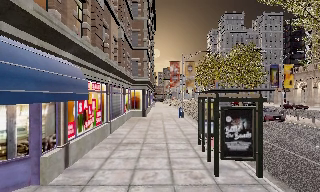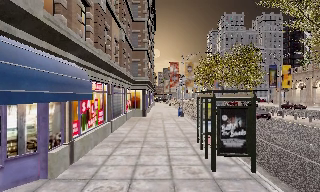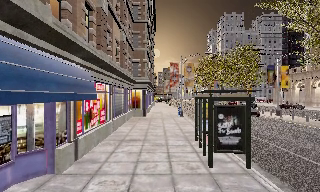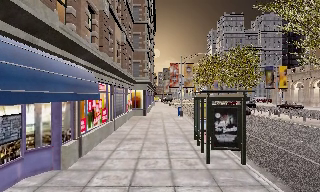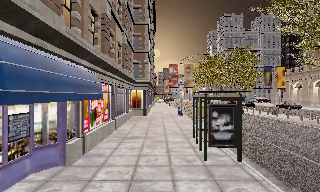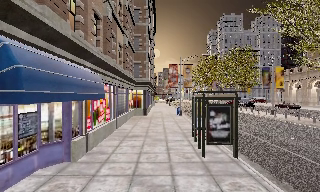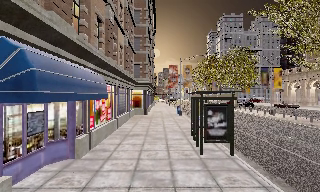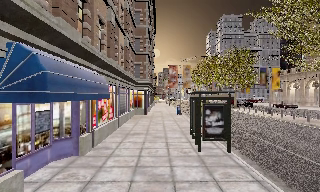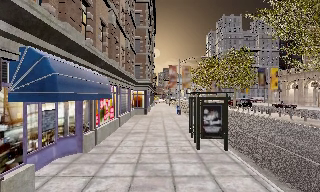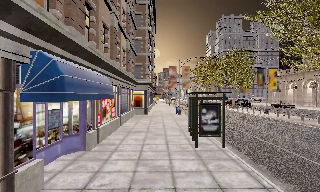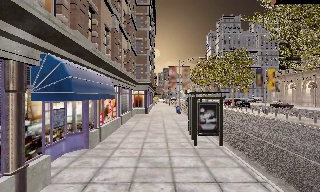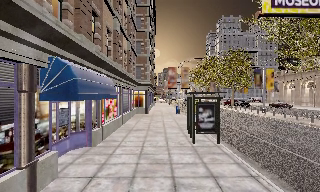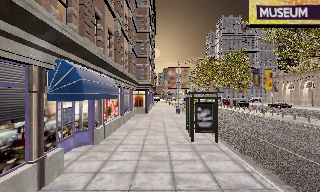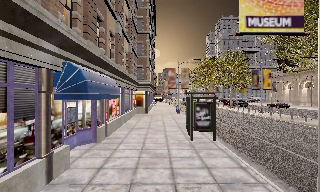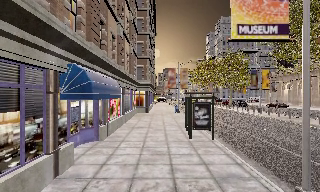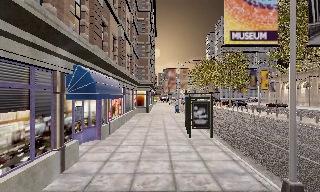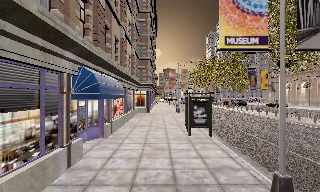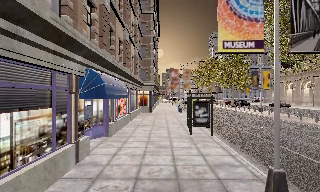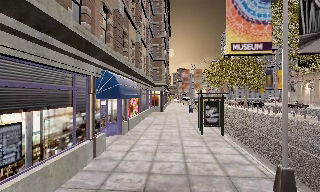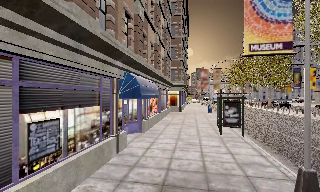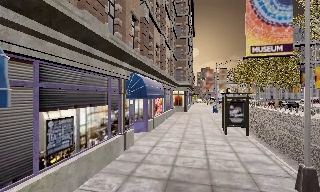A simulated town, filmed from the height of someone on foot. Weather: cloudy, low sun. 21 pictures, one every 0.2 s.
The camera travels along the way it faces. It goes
backward.
0.0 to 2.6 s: The camera travels backward, about 4 m, so what stands in front gets smaller.
2.6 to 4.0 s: The camera swings to its left by about 15 degrees, and the scene slides to the right. It travels backward, about 2 m, so what stands in front gets smaller.
The film runs backward here.
